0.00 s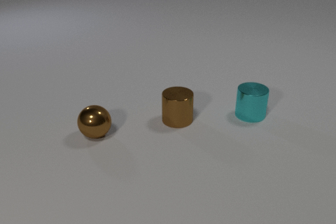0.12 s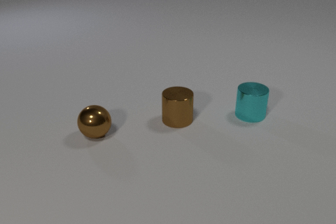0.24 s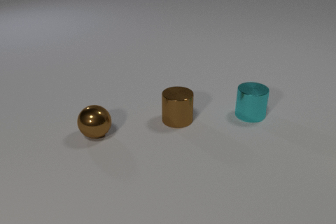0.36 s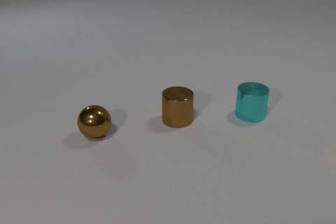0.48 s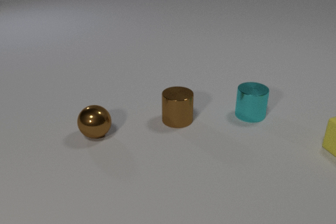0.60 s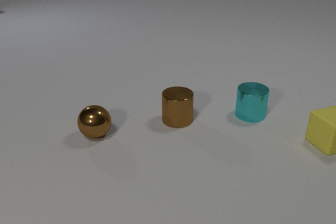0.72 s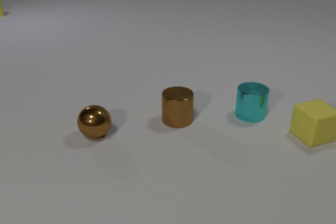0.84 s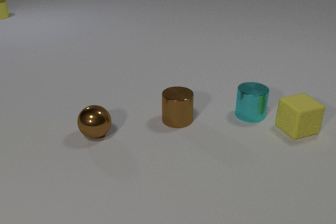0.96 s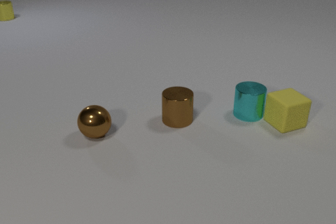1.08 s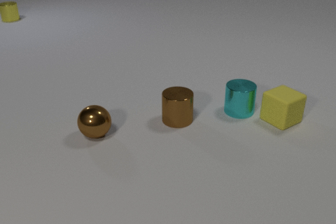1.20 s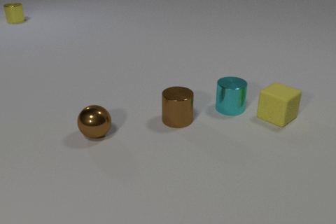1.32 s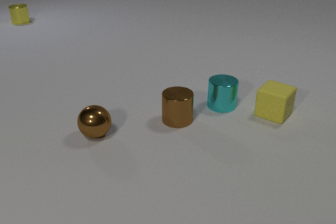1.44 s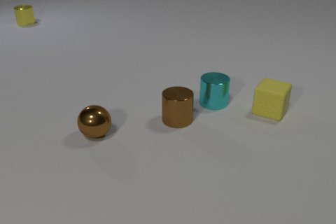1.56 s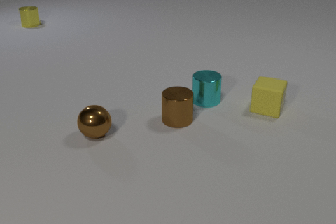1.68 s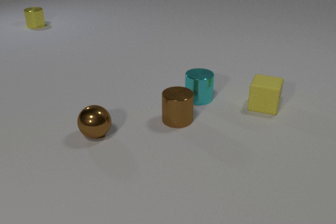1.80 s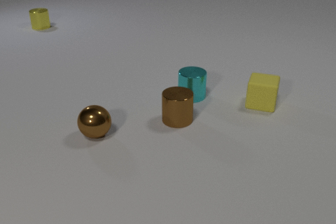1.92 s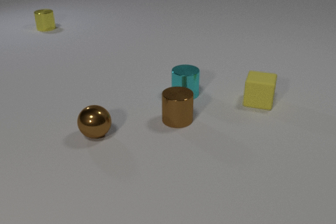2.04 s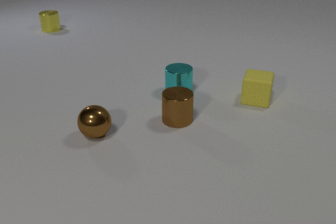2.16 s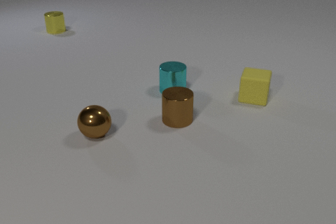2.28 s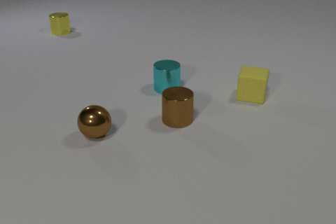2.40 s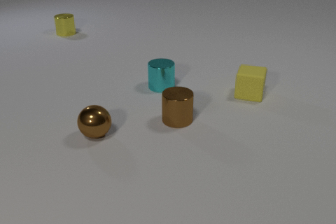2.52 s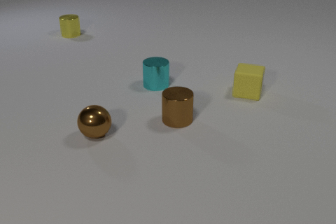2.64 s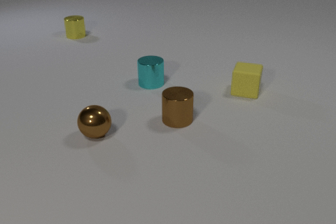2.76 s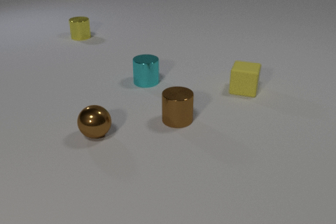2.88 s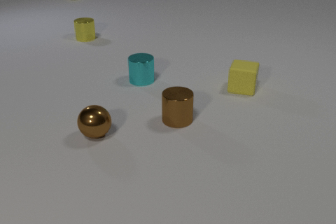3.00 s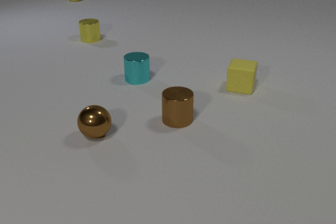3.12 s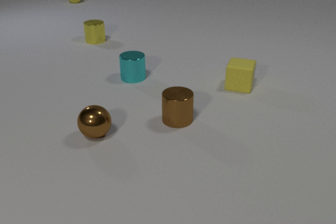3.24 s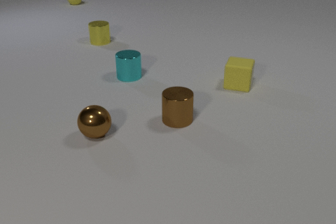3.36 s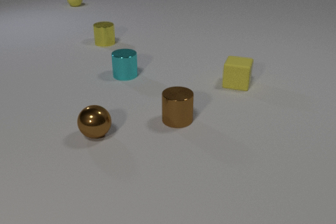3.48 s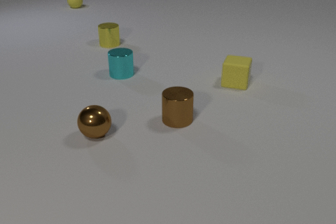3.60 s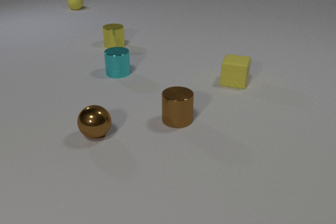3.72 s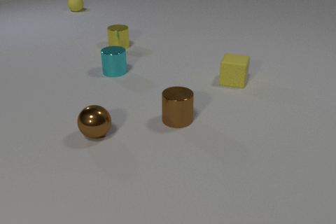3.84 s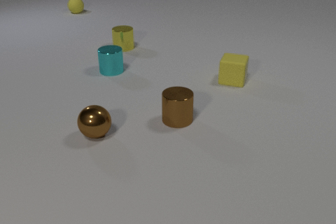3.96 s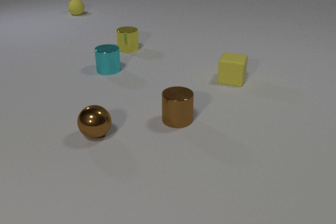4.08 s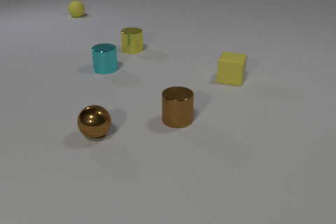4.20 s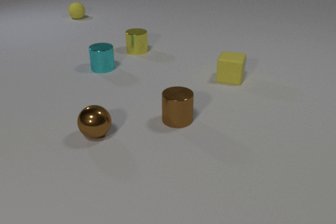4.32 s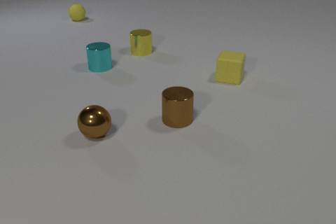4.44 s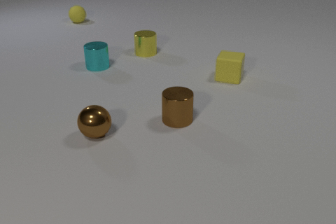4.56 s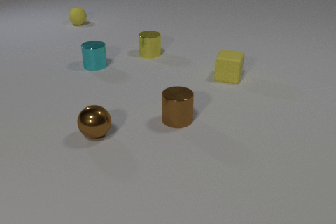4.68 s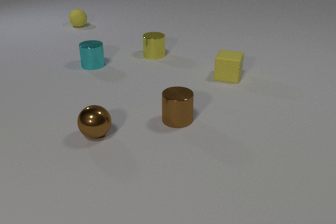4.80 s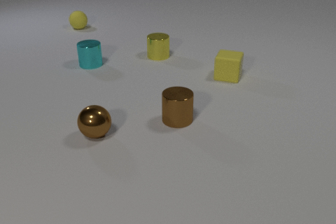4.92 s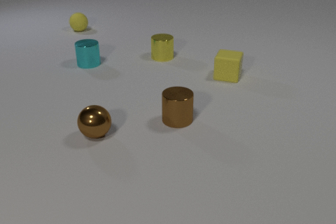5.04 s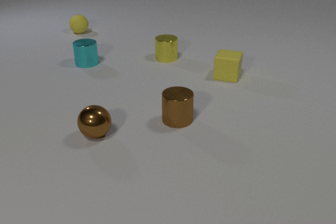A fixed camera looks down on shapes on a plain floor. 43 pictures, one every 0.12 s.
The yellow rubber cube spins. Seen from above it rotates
counterclockwise.
The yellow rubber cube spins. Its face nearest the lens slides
to the right.
0.00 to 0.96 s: The yellow rubber cube comes in at the right edge, slides to the left and away from the camera. The yellow metal cylinder comes in at the left edge, slides toward the camera and to the right. The yellow rubber cube and the cyan metal cylinder collide.
0.96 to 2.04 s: The yellow rubber cube slides away from the camera and to the left, spins so that its near face slides to the right, counterclockwise seen from above. The cyan metal cylinder slides to the left and away from the camera. The yellow metal cylinder slides toward the camera and to the right.
2.04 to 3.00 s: The yellow rubber cube slides away from the camera and to the left. The cyan metal cylinder slides to the left and away from the camera. The yellow rubber sphere comes in at the top edge, rolls toward the camera. The yellow metal cylinder slides toward the camera and to the right.
3.00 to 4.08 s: The yellow rubber cube slides away from the camera and to the left. The cyan metal cylinder slides to the left and away from the camera. The yellow rubber sphere rolls toward the camera. The yellow metal cylinder slides to the right and toward the camera.
4.08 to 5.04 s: The yellow rubber cube slides away from the camera. The cyan metal cylinder slides away from the camera and to the left. The yellow rubber sphere rolls toward the camera. The yellow metal cylinder slides to the right and toward the camera.
How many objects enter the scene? 3.
How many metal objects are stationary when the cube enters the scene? 3.
How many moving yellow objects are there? 3.
